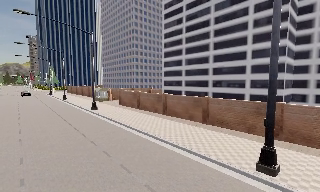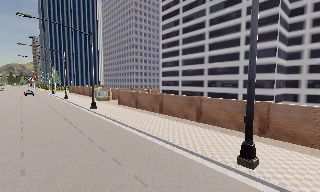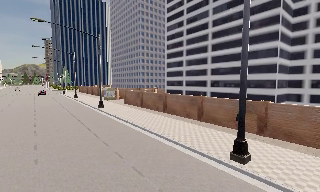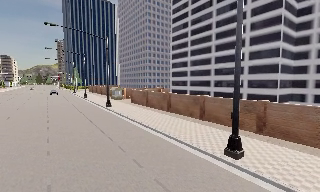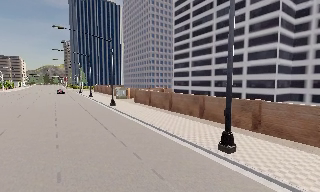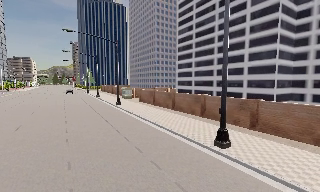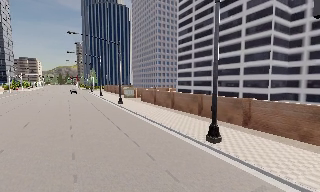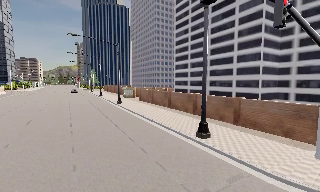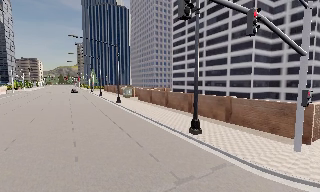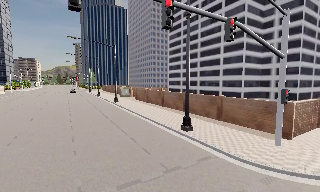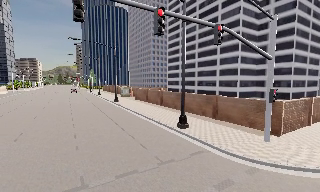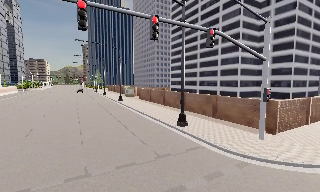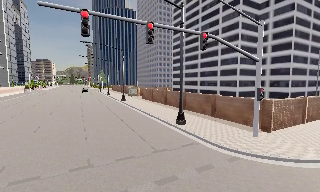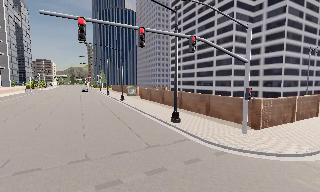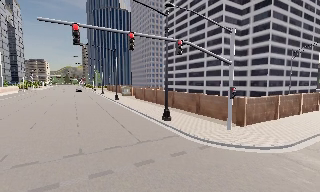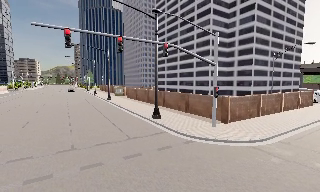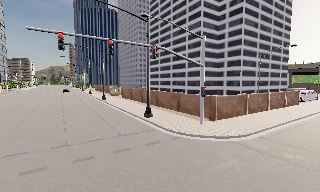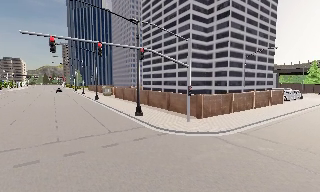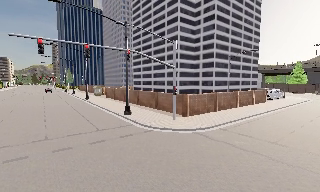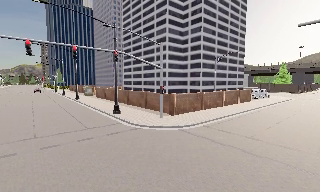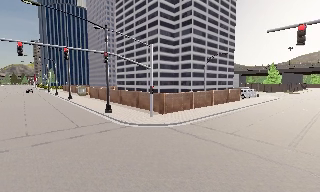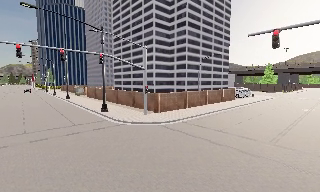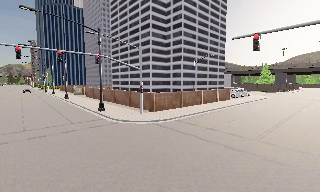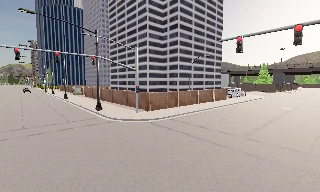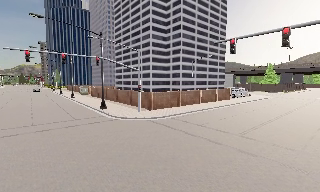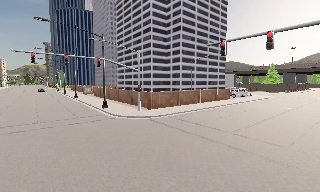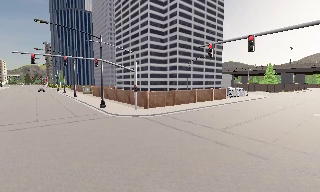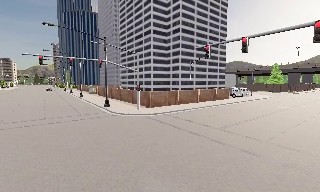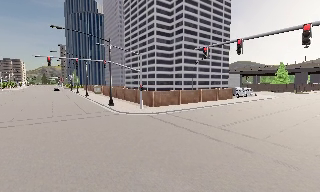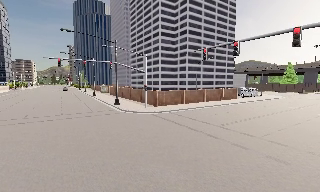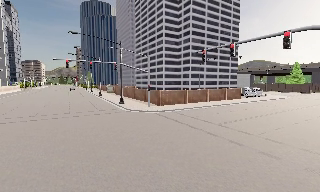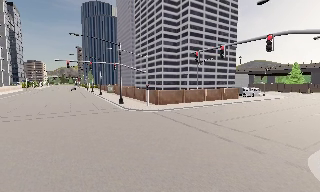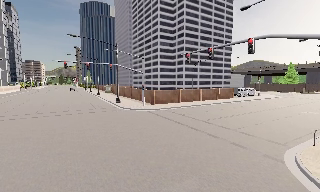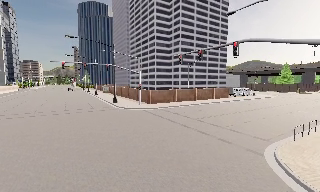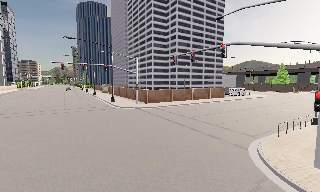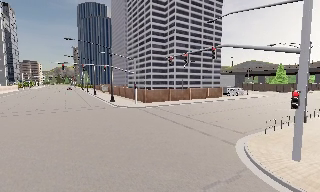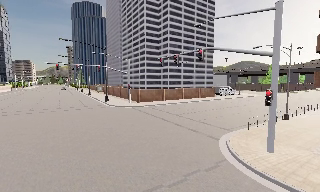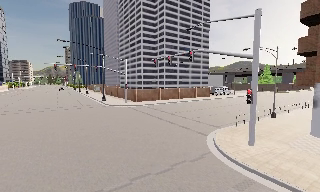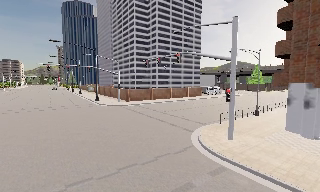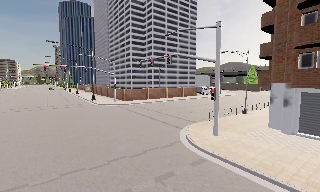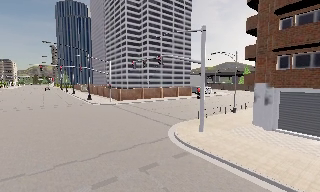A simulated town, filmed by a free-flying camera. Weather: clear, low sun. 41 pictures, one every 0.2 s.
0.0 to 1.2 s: The camera pans to its left, which is counterclockwise from overhead, by about 10 degrees. It travels backward and to its right, about 5 m, so what stands in front gets smaller.
1.2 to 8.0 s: The camera travels backward and to its right, about 30 m, so what stands in front gets smaller.
The film runs backward here.
